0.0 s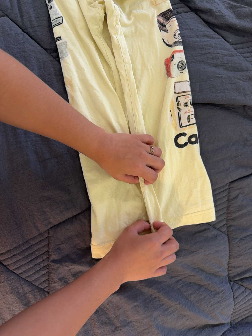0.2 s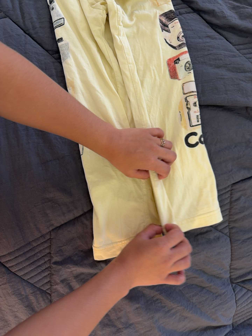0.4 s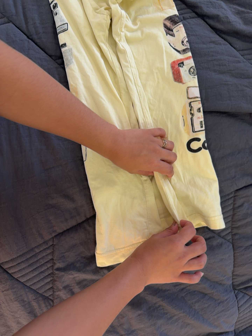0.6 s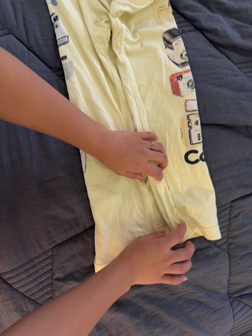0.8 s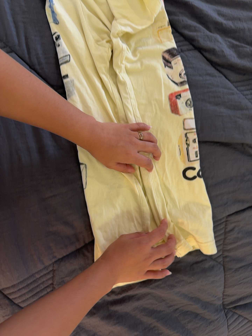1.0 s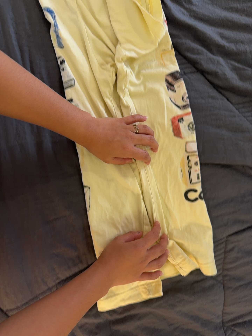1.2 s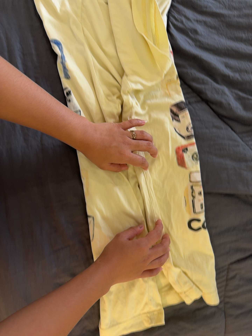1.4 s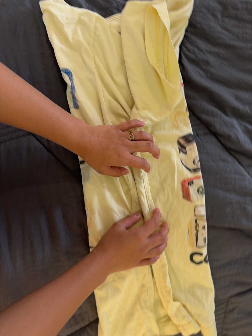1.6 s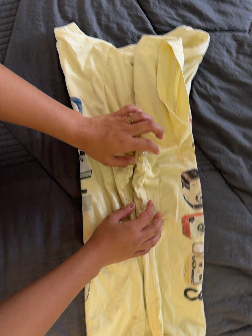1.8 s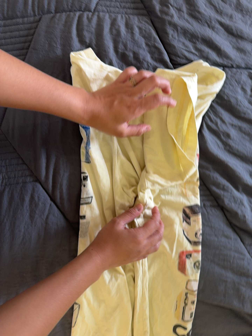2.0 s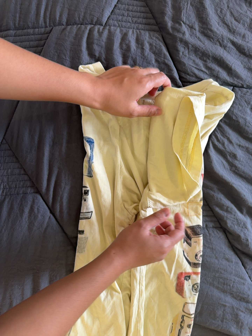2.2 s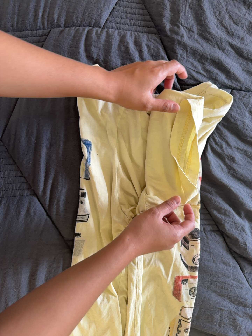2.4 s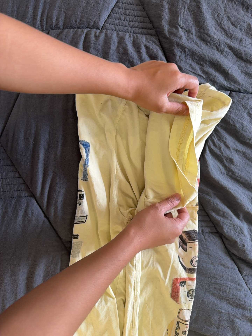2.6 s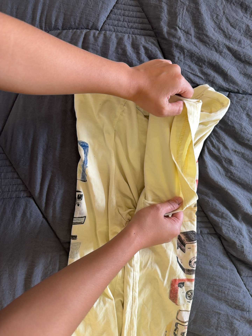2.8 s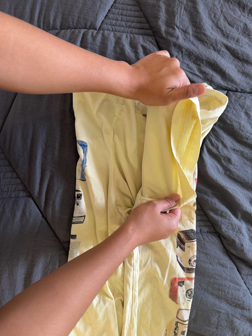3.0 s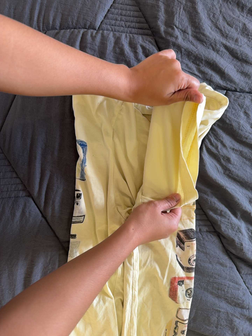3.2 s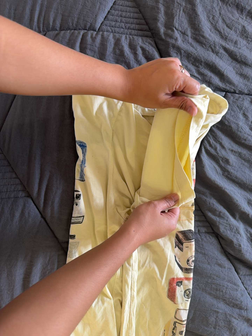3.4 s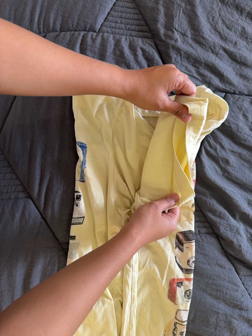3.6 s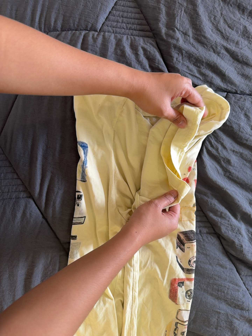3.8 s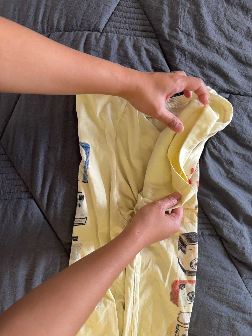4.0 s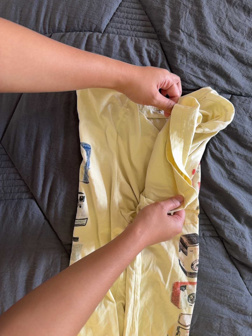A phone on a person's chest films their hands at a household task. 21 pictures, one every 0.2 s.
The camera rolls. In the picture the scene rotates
clockwise.
The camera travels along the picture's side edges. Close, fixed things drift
downward.
0.0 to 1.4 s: The camera travels toward the top of its view, about 22 cm, so close, fixed things drift downward.
1.4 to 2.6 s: The camera travels toward the top of its view, about 12 cm, so close, fixed things drift downward. It rolls about its line of sight by about 15 degrees, and the scene rotates clockwise.
2.6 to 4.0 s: The camera keeps its place and its aim.
The film runs backward here.
